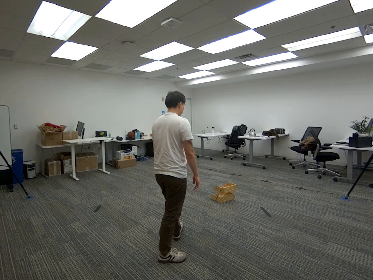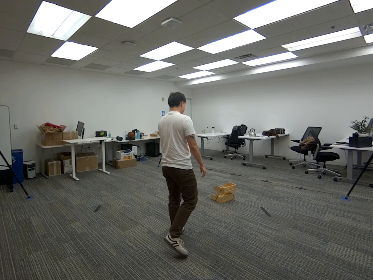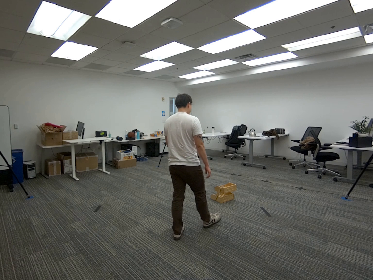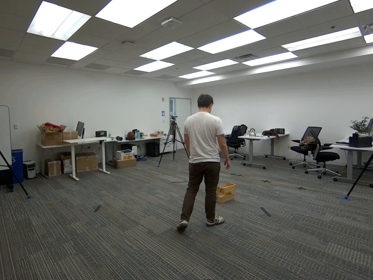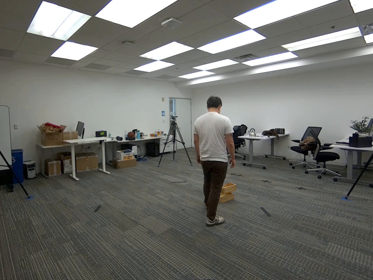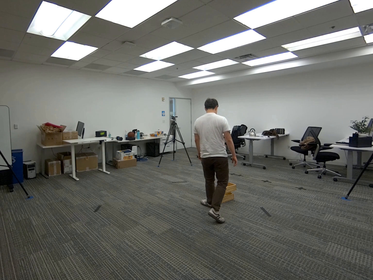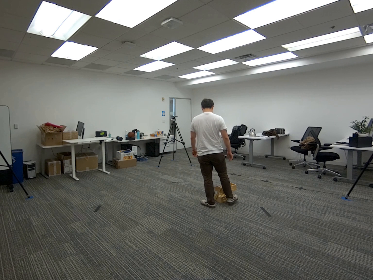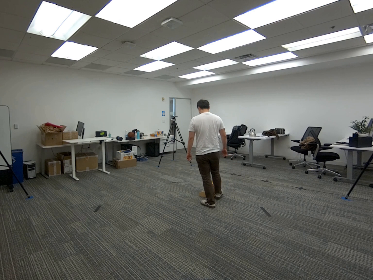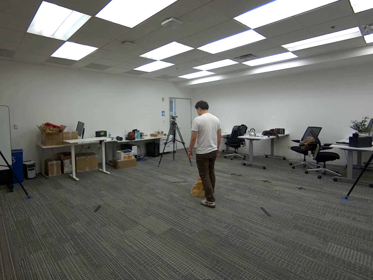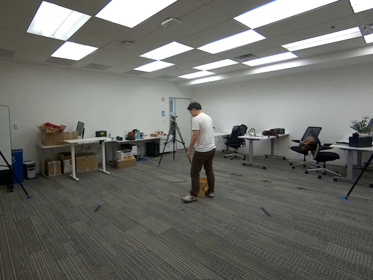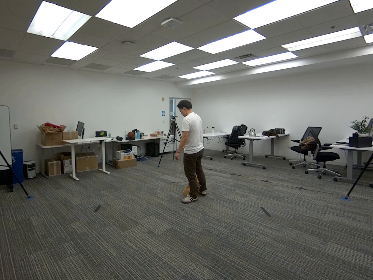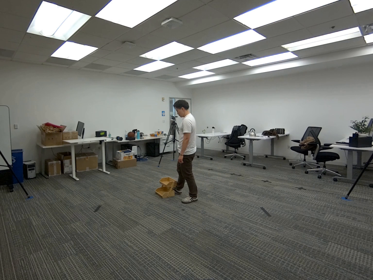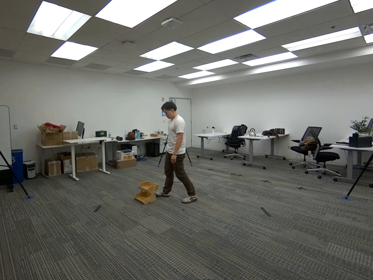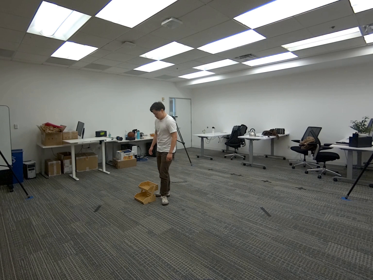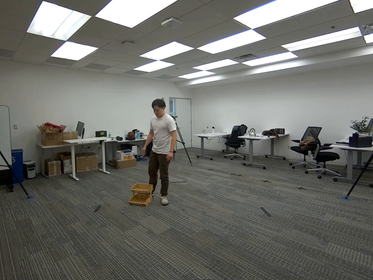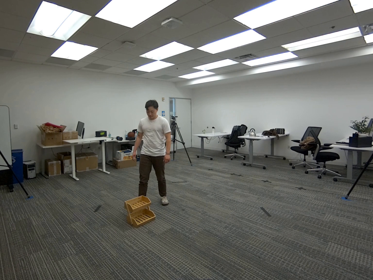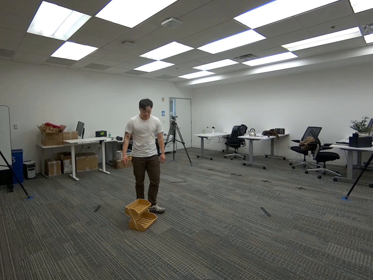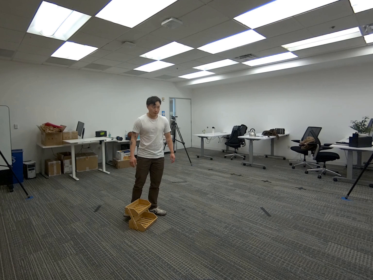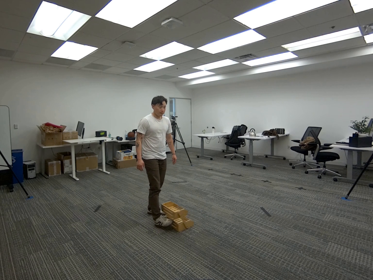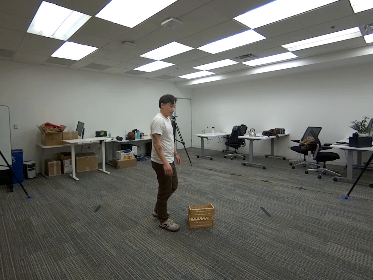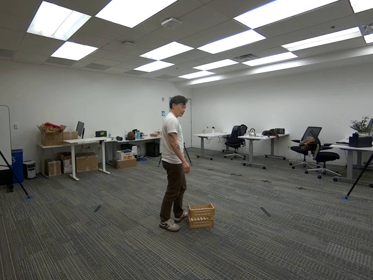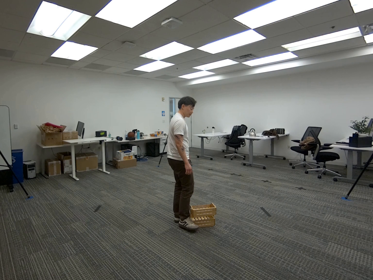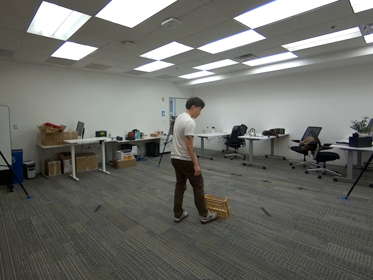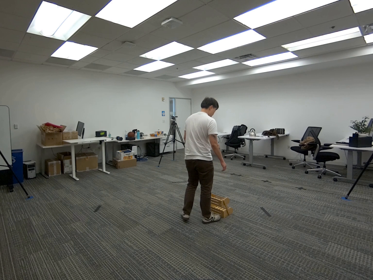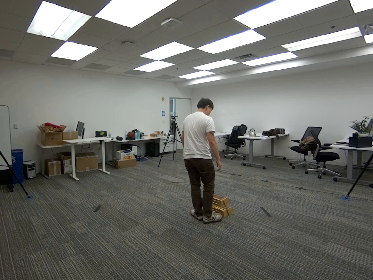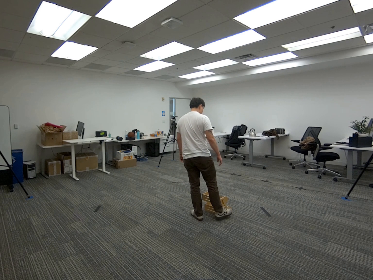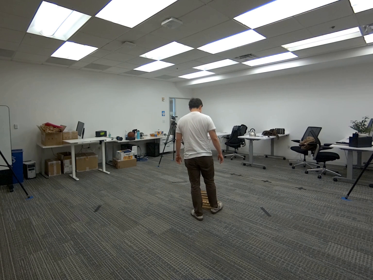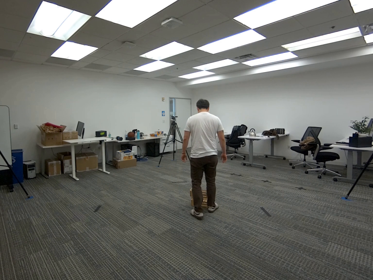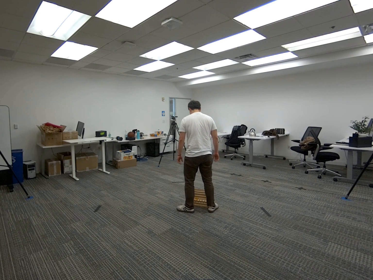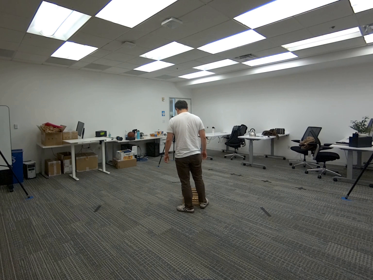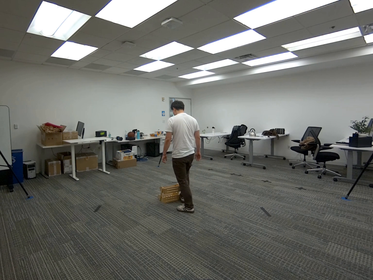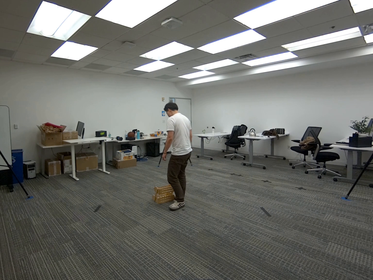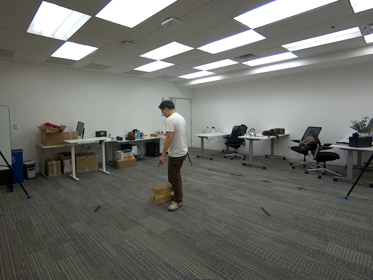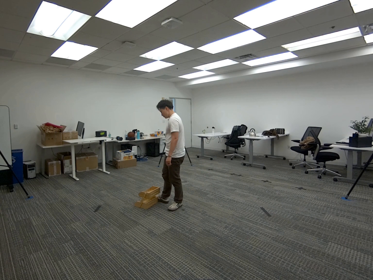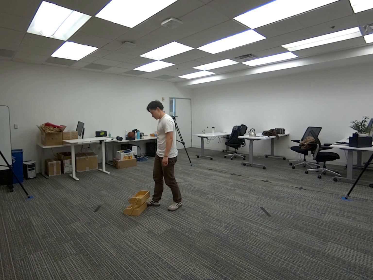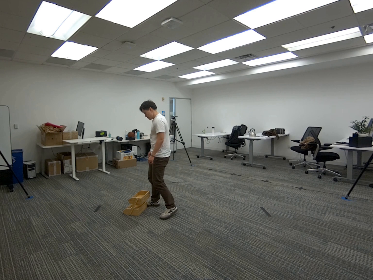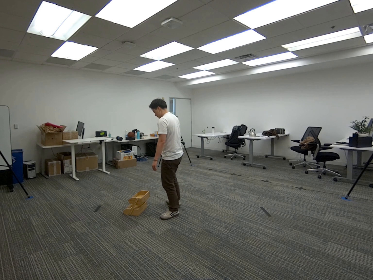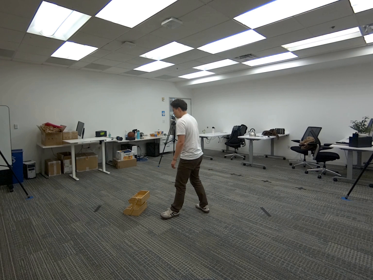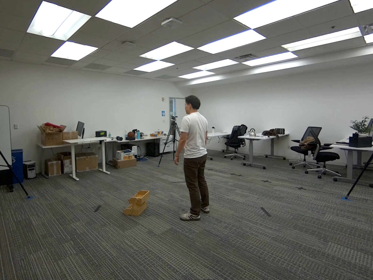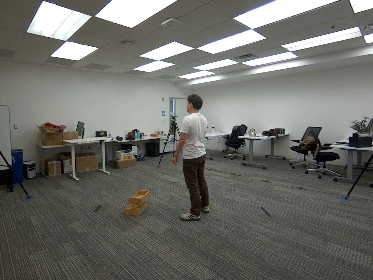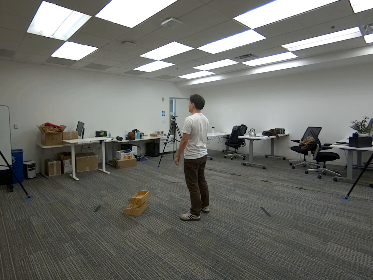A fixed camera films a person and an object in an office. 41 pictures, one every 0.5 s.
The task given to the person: Walk over to the wooden crate on the ground and slide the wooden crate across the ground.
